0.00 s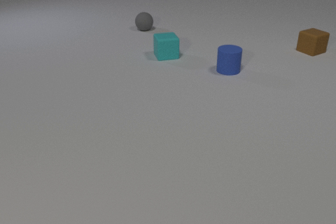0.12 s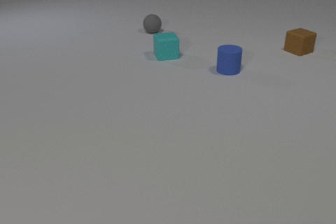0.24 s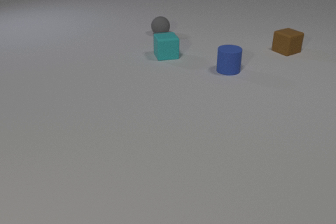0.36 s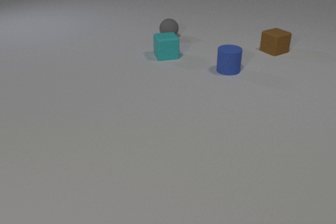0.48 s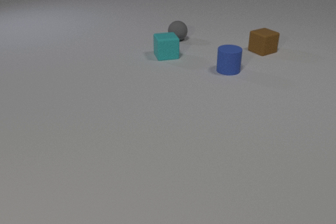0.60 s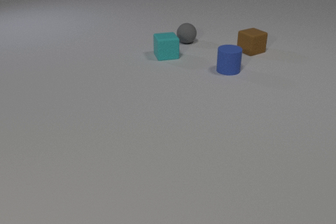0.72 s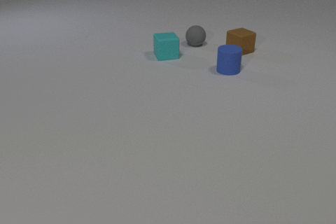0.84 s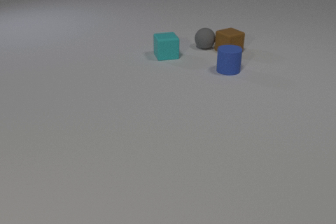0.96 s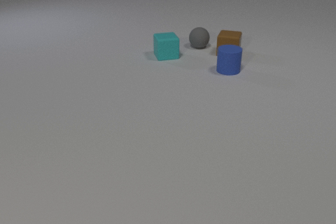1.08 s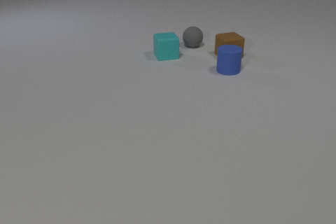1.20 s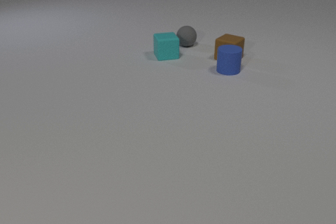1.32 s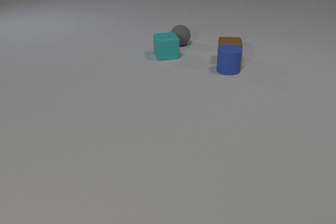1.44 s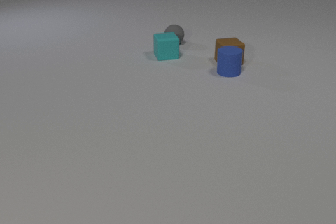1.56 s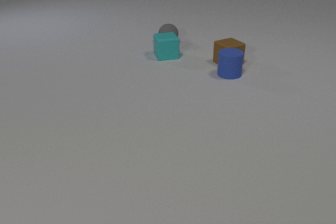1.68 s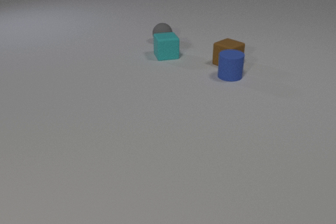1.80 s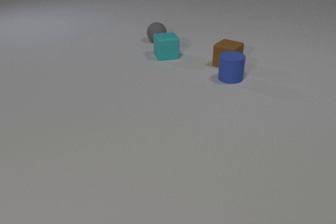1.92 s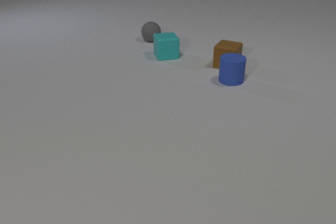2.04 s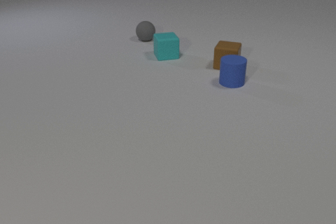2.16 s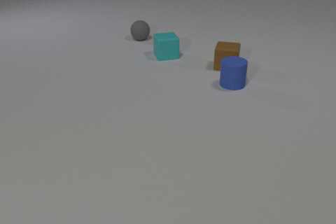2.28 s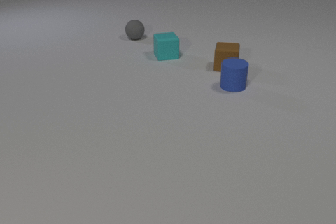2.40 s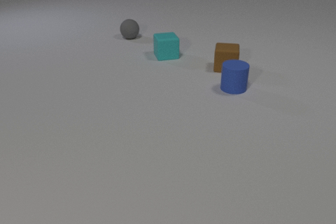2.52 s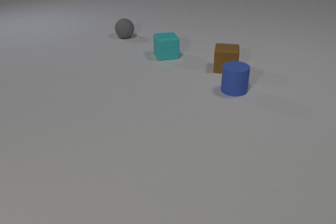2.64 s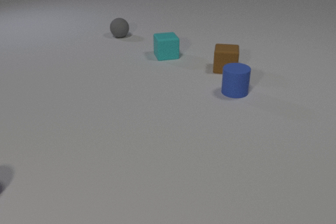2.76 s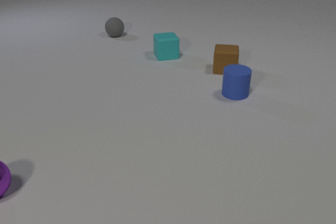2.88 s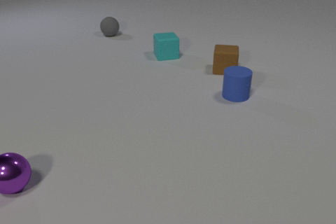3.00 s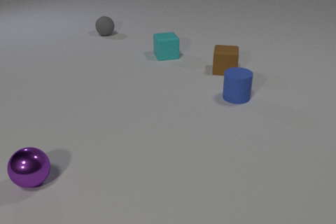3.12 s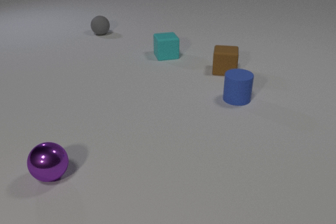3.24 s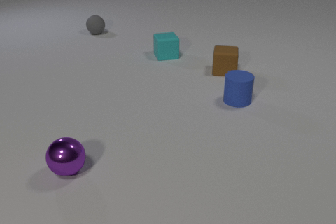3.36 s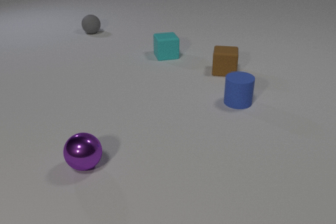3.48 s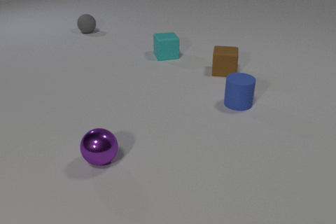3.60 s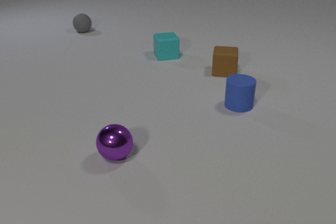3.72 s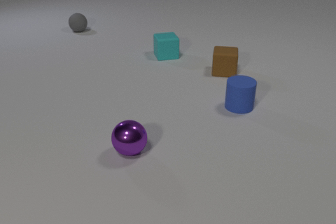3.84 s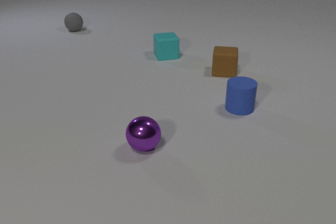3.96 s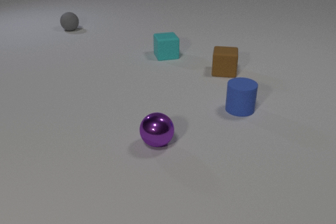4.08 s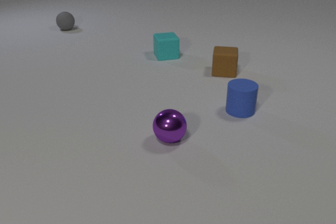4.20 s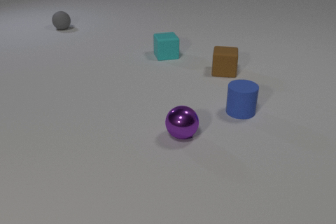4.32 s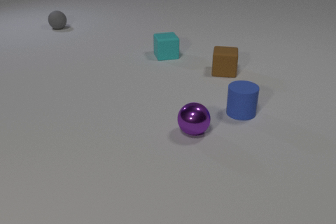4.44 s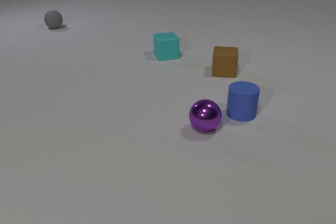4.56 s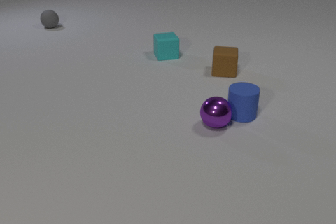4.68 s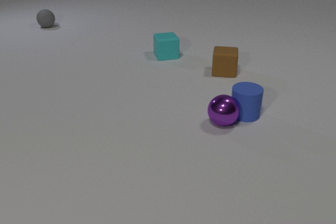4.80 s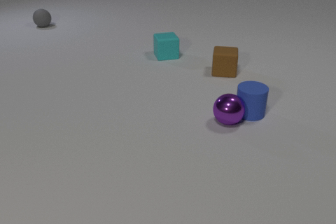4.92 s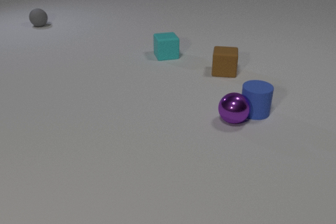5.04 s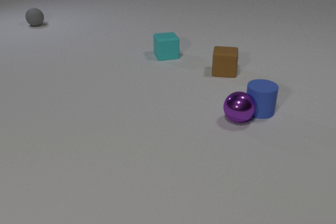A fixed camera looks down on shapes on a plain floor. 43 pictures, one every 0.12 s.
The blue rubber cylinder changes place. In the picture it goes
toward the camera.
0.00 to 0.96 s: The brown rubber cube slides to the left. The gray rubber sphere rolls to the right and toward the camera. The brown rubber cube and the gray rubber sphere collide.
0.96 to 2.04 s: The brown rubber cube slides toward the camera. The gray rubber sphere rolls to the left. The blue rubber cylinder slides toward the camera. The brown rubber cube and the blue rubber cylinder collide.
2.04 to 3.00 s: The brown rubber cube slides toward the camera. The gray rubber sphere rolls to the left and away from the camera. The blue rubber cylinder slides toward the camera. The purple metal sphere comes in at the left edge, rolls to the right.
3.00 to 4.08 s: The gray rubber sphere rolls to the left and away from the camera. The blue rubber cylinder slides toward the camera. The purple metal sphere rolls to the right.
4.08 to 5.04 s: The gray rubber sphere rolls to the left and away from the camera. The blue rubber cylinder slides to the right. The purple metal sphere rolls to the right and away from the camera. The blue rubber cylinder and the purple metal sphere collide.
What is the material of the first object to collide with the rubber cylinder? rubber.
What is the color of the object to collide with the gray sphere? brown.
How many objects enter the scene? 1.
